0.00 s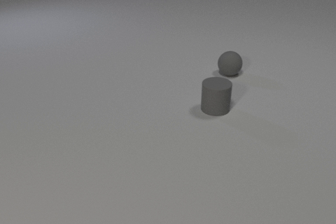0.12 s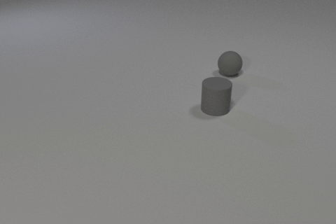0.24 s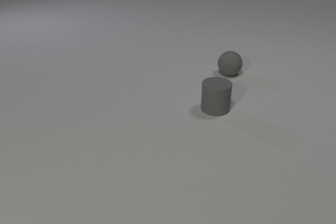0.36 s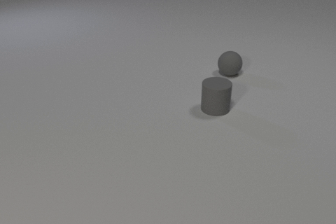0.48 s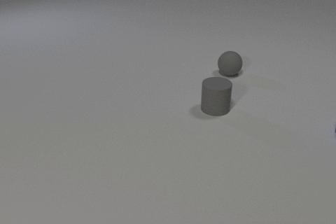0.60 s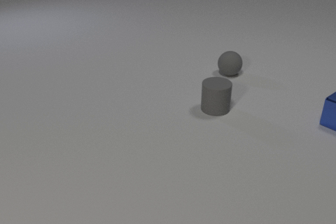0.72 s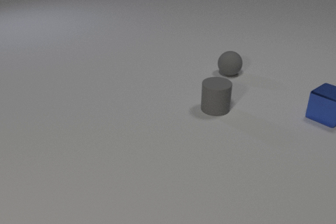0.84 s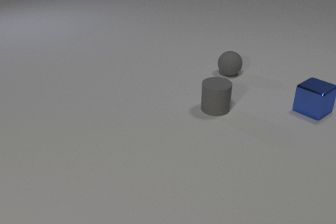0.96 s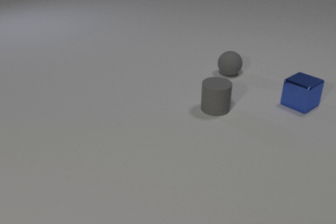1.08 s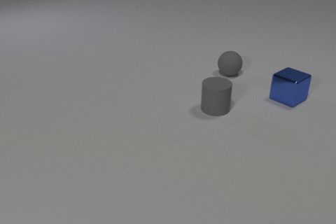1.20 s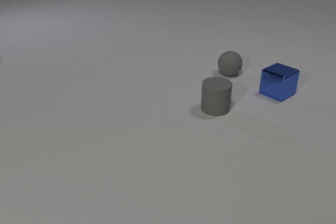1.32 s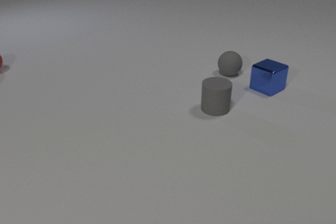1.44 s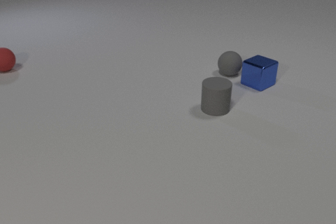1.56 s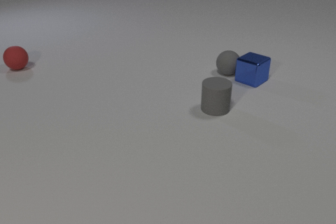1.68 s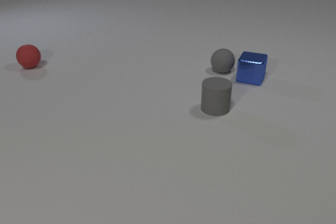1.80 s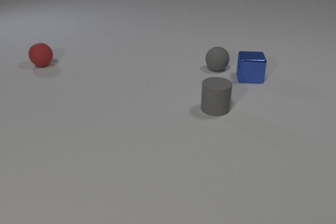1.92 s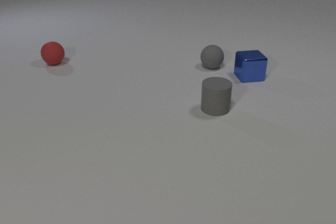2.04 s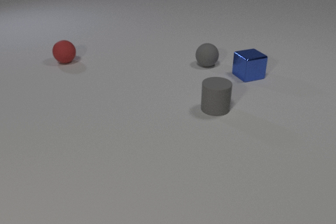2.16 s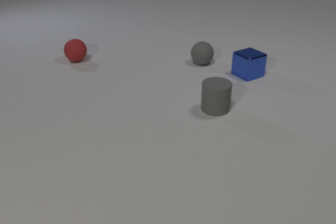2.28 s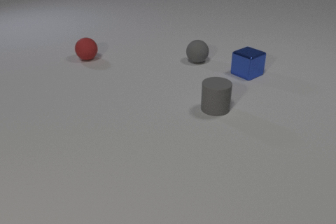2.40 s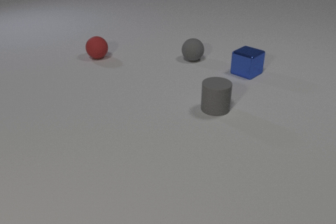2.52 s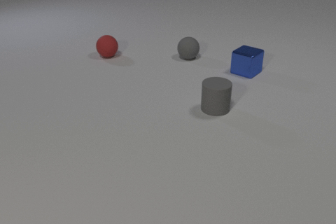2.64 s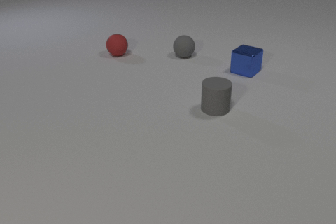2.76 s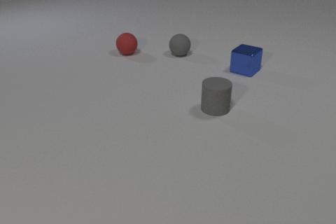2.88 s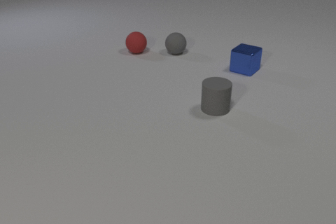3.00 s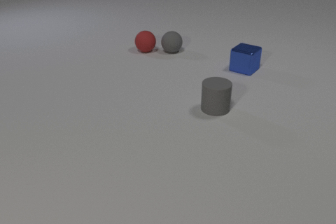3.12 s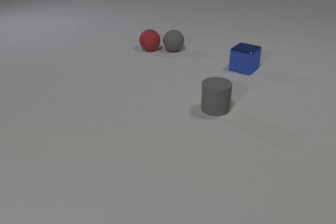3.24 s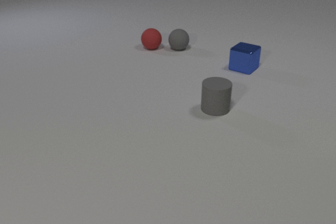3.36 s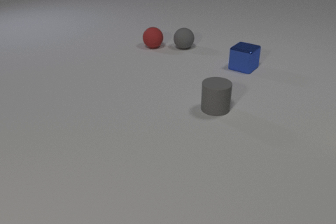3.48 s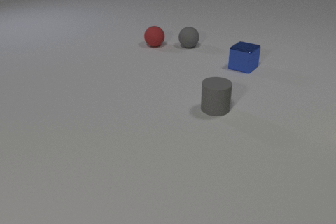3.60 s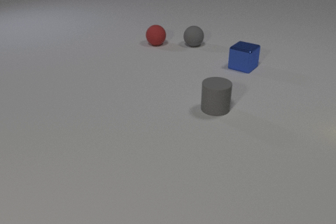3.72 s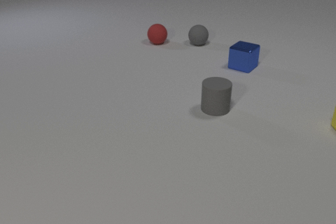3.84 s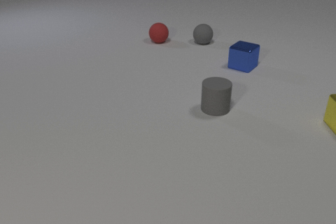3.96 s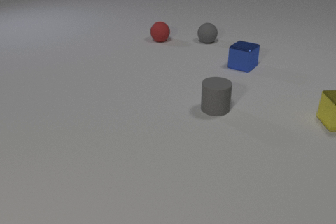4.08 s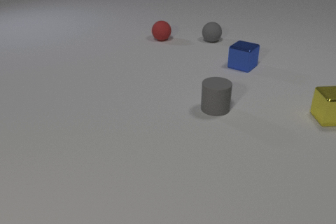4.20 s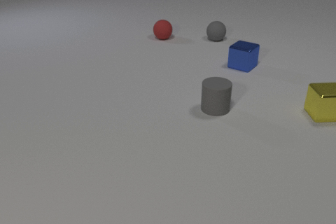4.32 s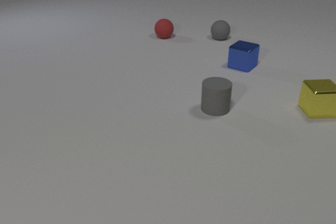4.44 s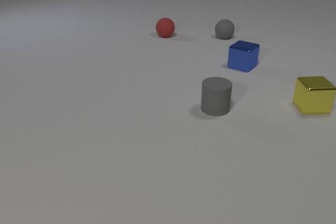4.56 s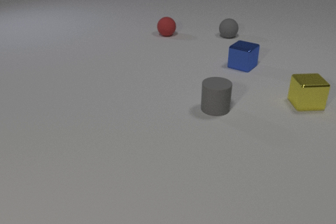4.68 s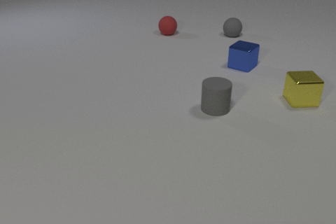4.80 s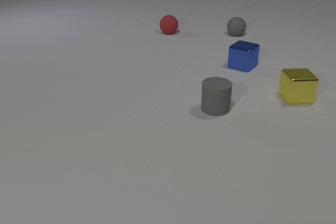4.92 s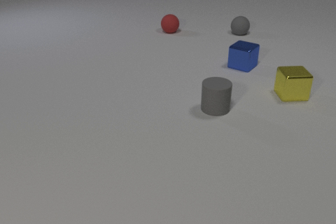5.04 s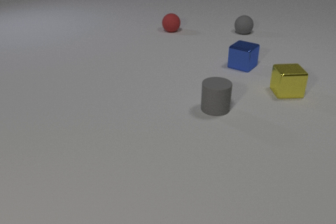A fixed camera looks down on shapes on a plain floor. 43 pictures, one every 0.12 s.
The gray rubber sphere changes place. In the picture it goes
away from the camera.
The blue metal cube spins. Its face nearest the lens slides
to the right.
0.00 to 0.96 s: The blue metal cube comes in at the right edge, slides to the left and away from the camera.
0.96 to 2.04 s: The blue metal cube slides away from the camera and to the left, spins counterclockwise seen from above by about 75 degrees, its near face sliding to the right. The gray rubber sphere rolls to the left and away from the camera. The red rubber sphere comes in at the left edge, rolls to the right. The blue metal cube and the gray rubber sphere collide.
2.04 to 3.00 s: The blue metal cube slides away from the camera, spins counterclockwise seen from above by about 30 degrees, its near face sliding to the right. The gray rubber sphere rolls to the left and away from the camera. The red rubber sphere rolls to the right.
3.00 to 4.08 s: The blue metal cube slides away from the camera. The gray rubber sphere rolls to the right and away from the camera. The yellow metal cube comes in at the right edge, slides to the left and away from the camera. The red rubber sphere rolls away from the camera and to the right. The gray rubber sphere and the red rubber sphere collide.
4.08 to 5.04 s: The gray rubber sphere rolls to the right and away from the camera. The yellow metal cube slides to the left and away from the camera. The red rubber sphere rolls away from the camera.
Are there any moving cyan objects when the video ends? no.
How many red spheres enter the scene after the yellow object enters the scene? 0.
What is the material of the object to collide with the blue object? rubber.
